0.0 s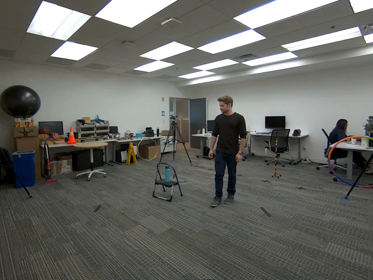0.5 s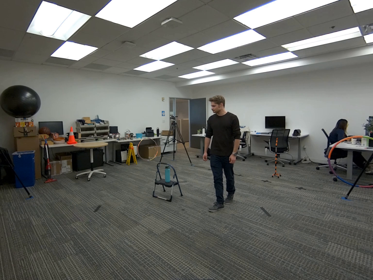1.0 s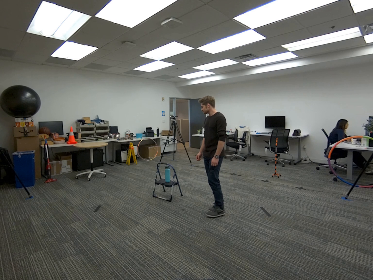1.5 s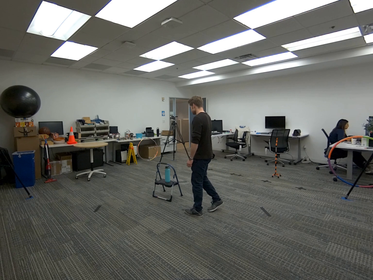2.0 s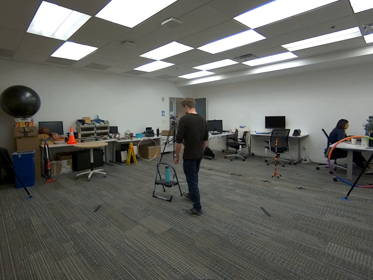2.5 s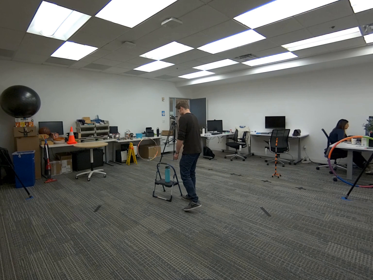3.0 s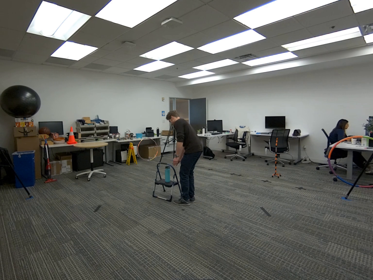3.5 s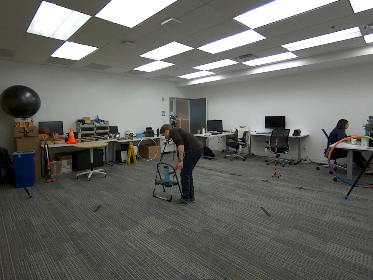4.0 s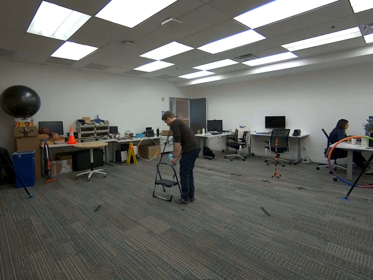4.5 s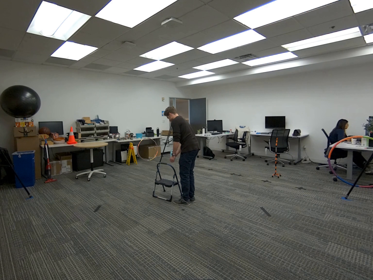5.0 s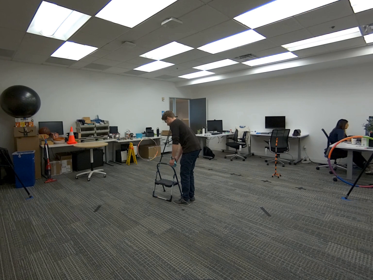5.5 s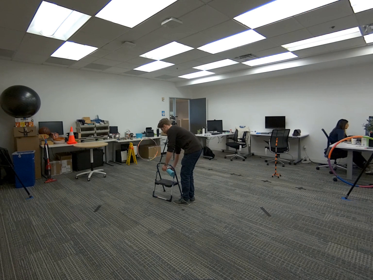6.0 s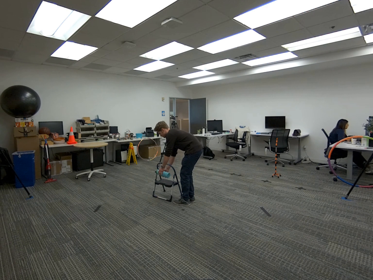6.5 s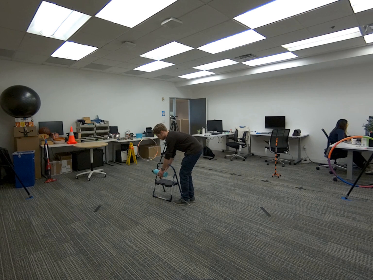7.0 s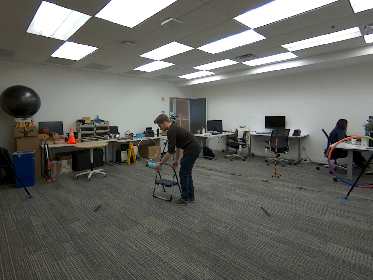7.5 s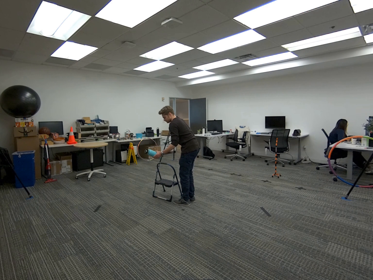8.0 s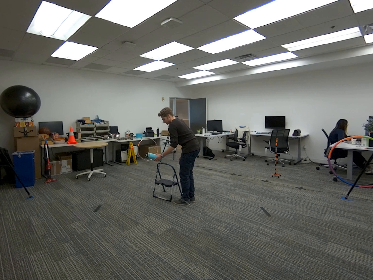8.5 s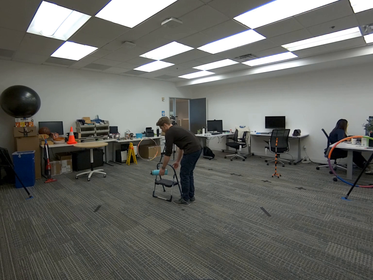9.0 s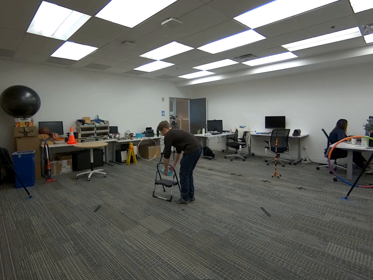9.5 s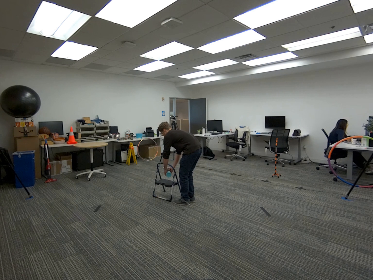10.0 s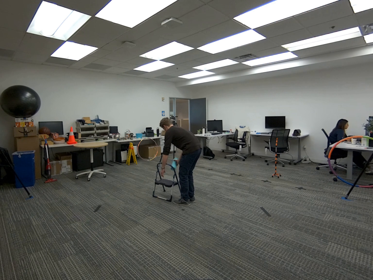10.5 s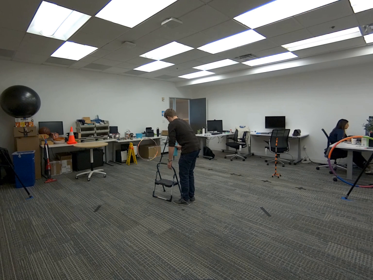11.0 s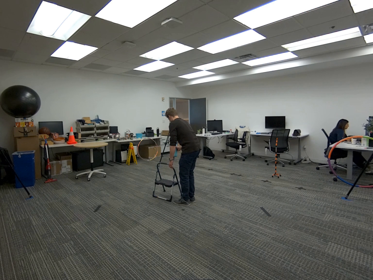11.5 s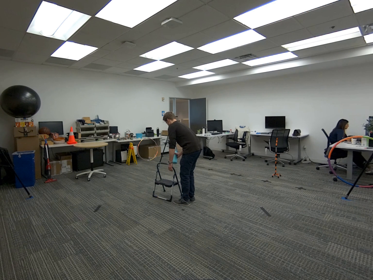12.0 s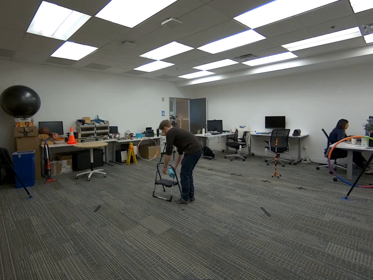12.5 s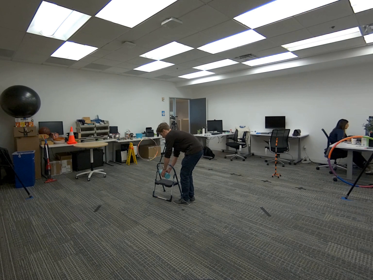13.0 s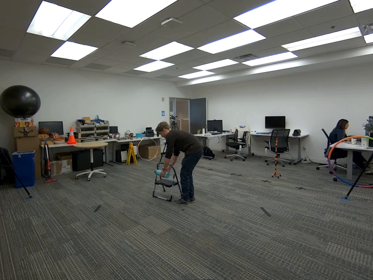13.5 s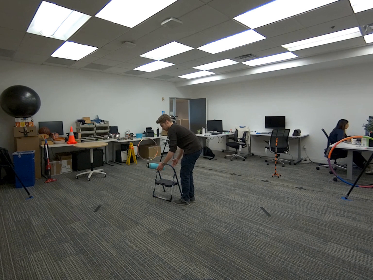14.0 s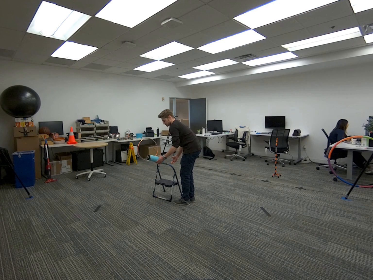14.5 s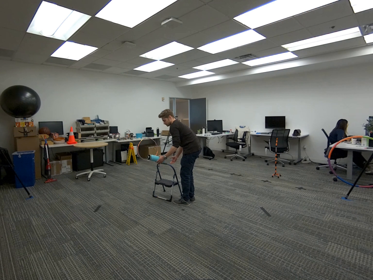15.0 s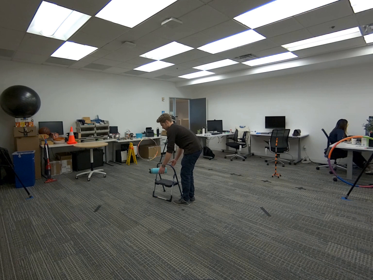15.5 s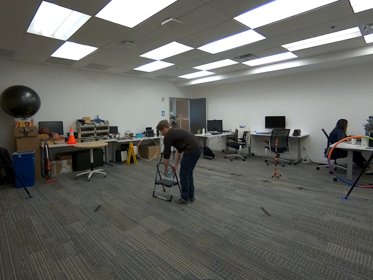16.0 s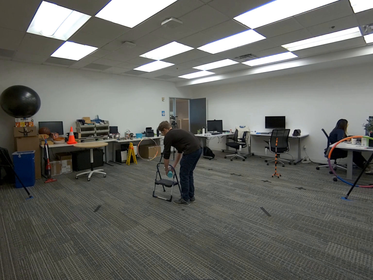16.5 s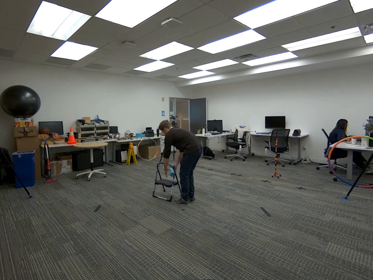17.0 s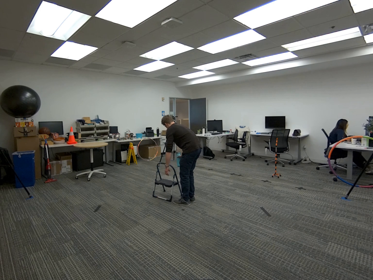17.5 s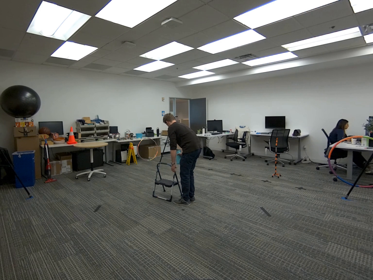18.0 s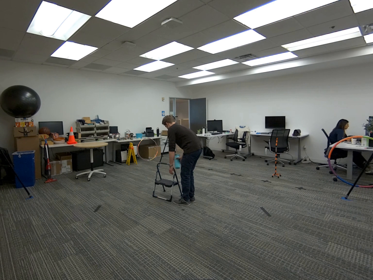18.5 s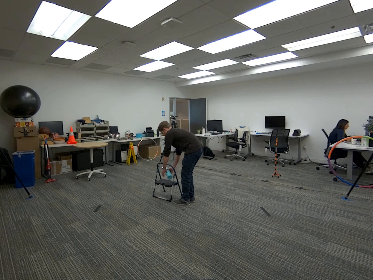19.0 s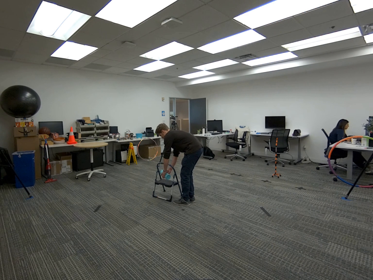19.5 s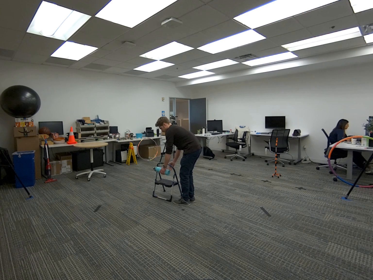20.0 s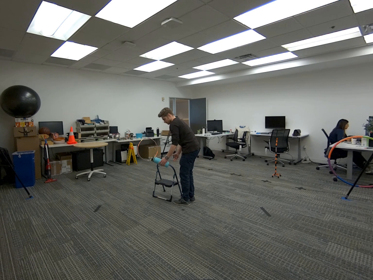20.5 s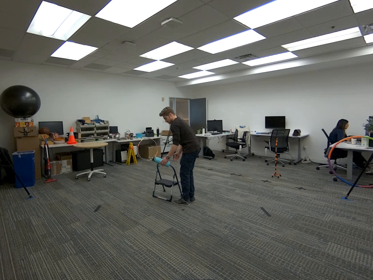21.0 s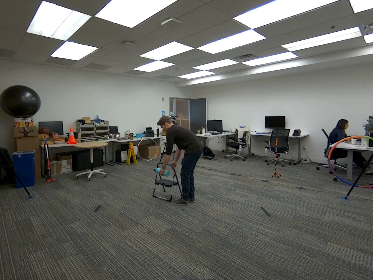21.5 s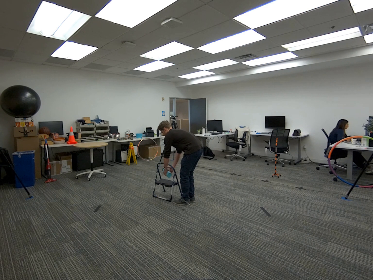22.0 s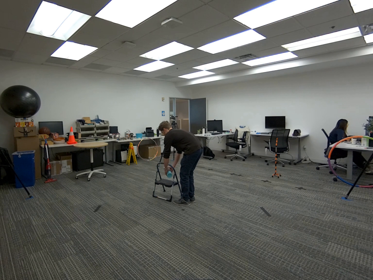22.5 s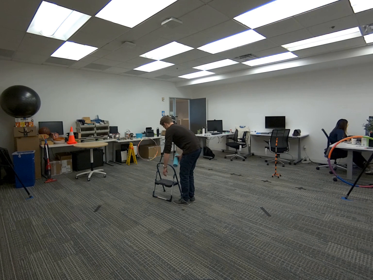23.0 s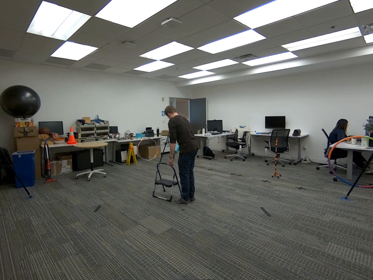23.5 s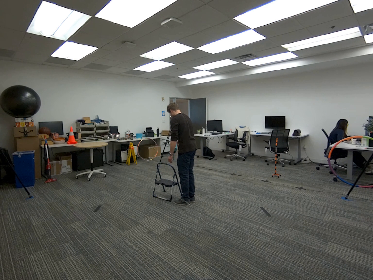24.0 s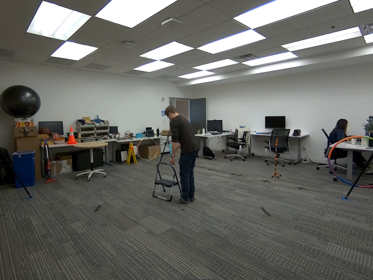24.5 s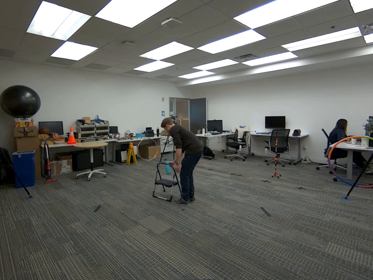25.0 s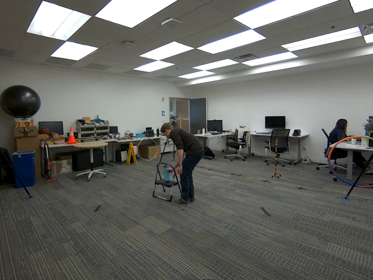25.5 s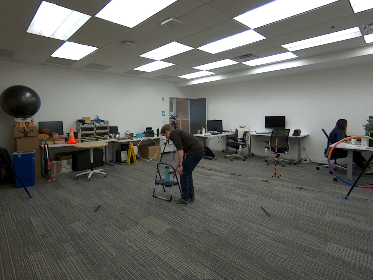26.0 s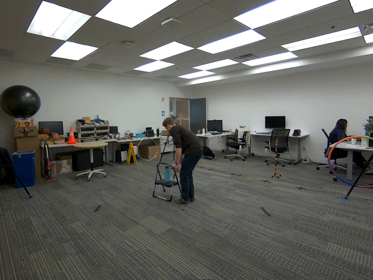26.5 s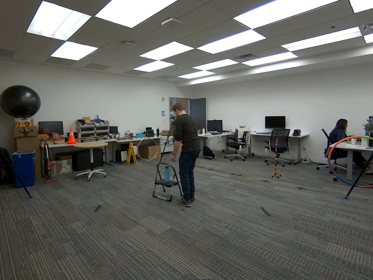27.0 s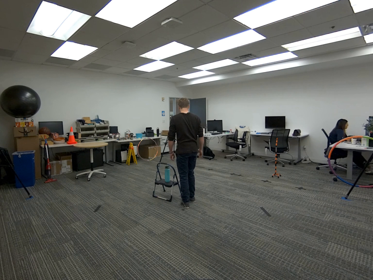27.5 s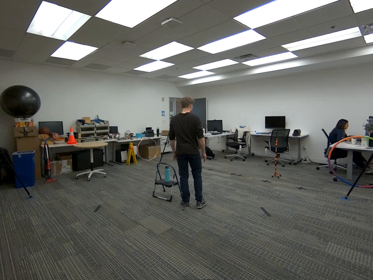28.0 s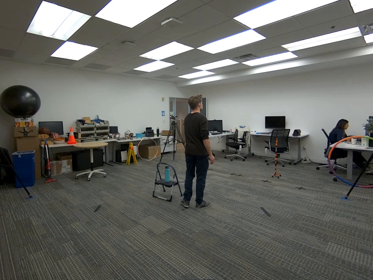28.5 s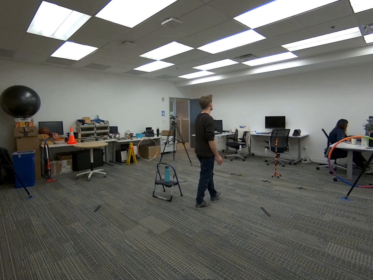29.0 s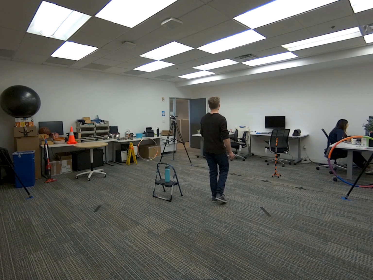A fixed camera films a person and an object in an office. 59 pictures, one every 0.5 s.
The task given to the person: Walk to the cyan water bottle on the step ladder. Pick it up with your right hand and pass it through the ladder to your left hand. Continue passing it back and forth a few times, then place the bottle back on the step ladder when finished.
